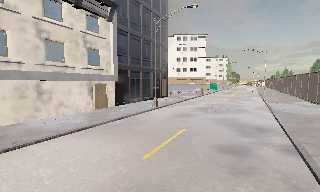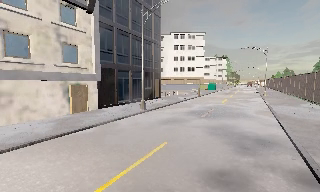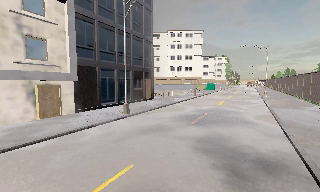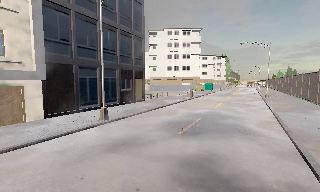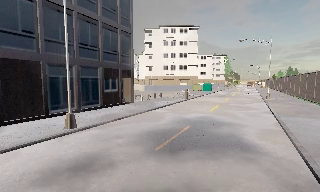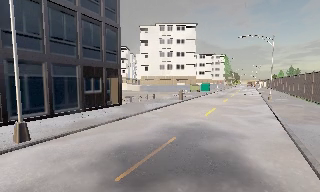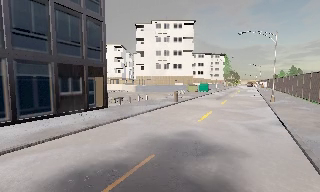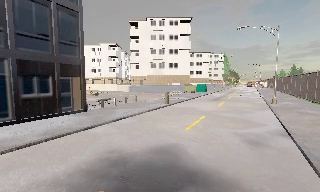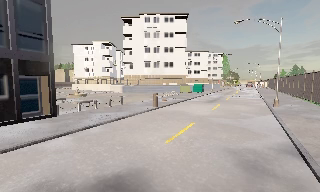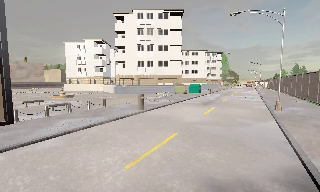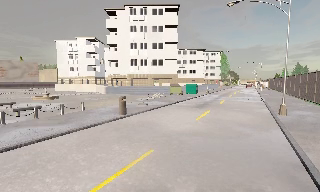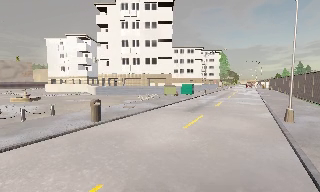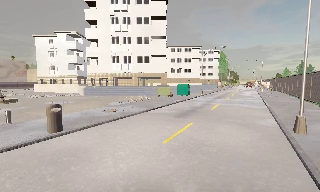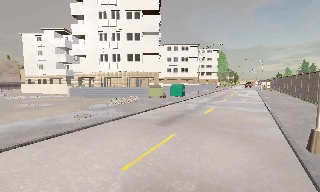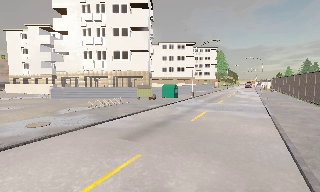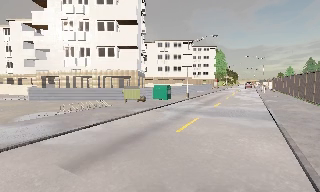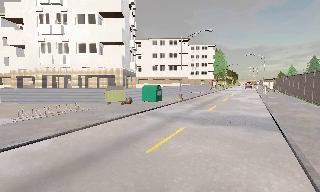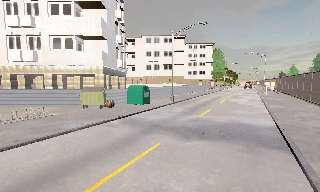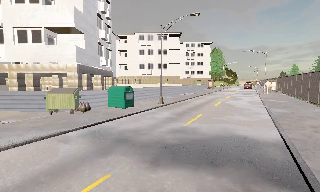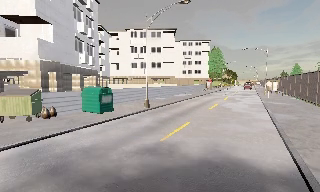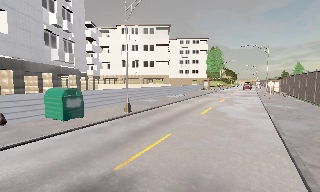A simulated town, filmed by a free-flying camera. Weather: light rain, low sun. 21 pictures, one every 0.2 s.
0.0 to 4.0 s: The camera travels forward and to its right, about 40 m, so what stands in front looms larger.
The film runs forward here.
